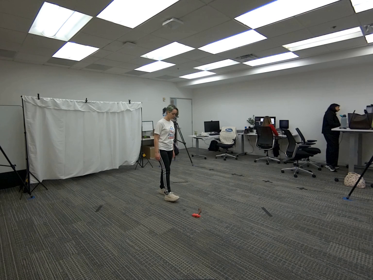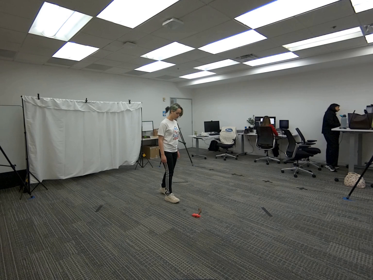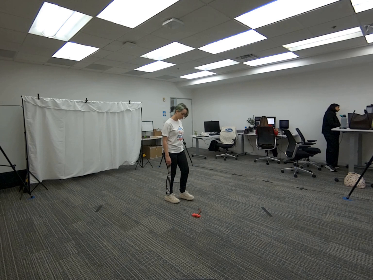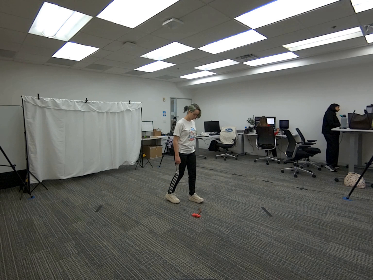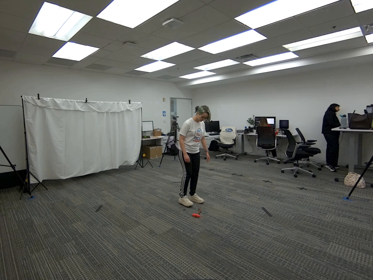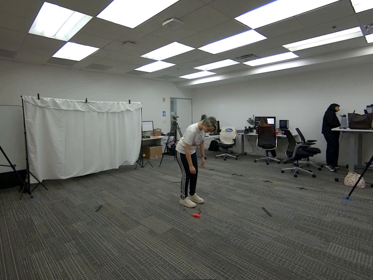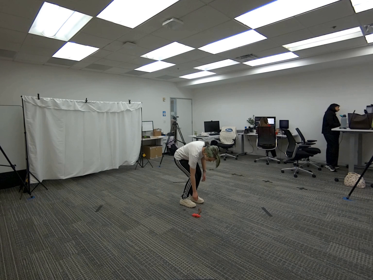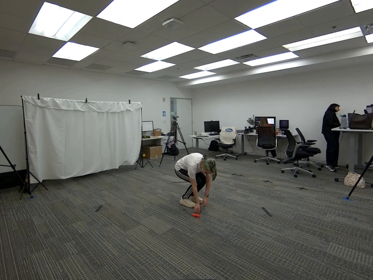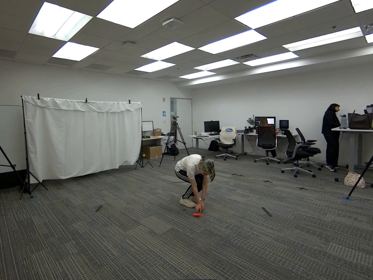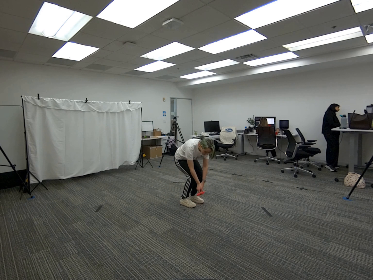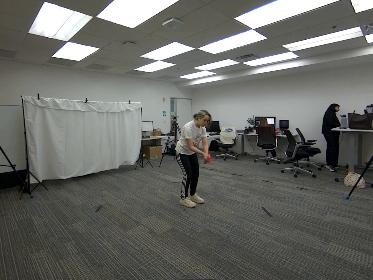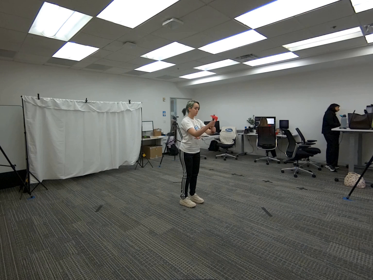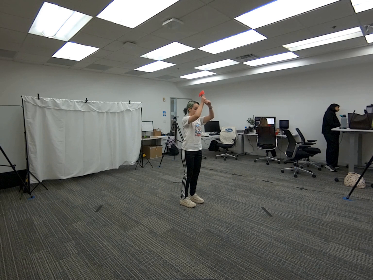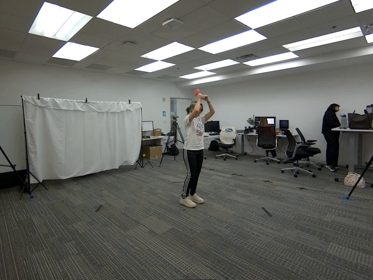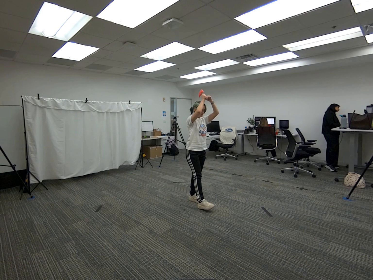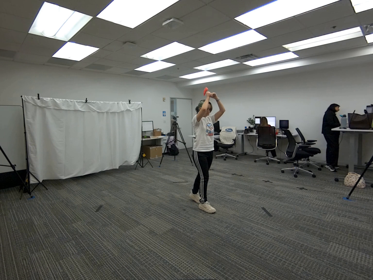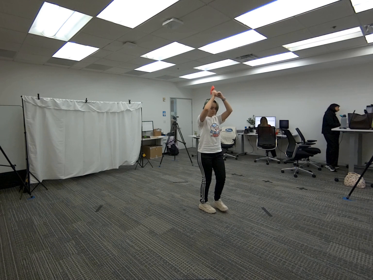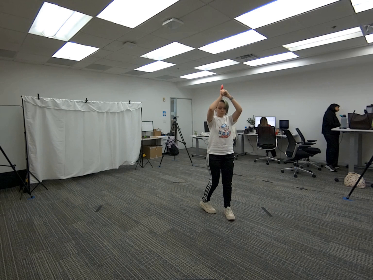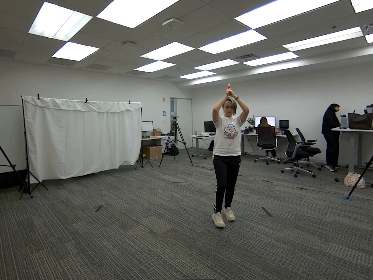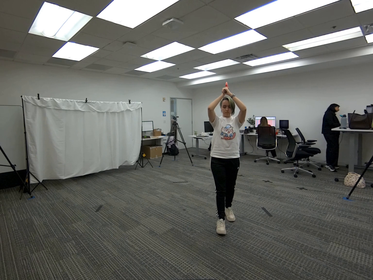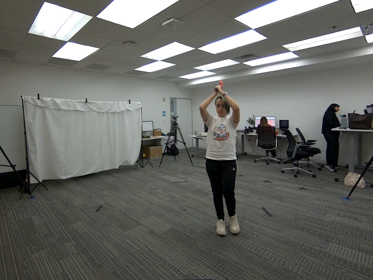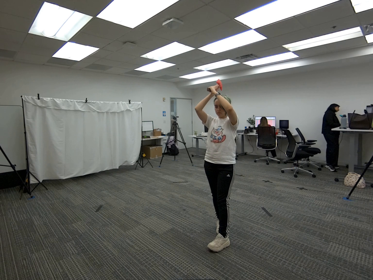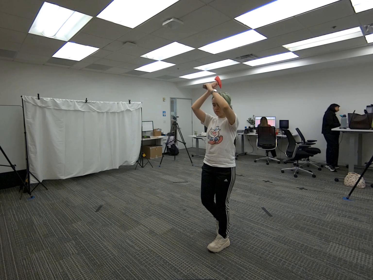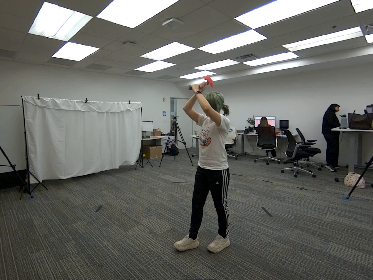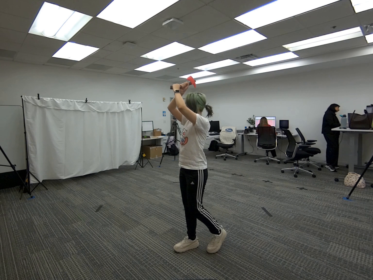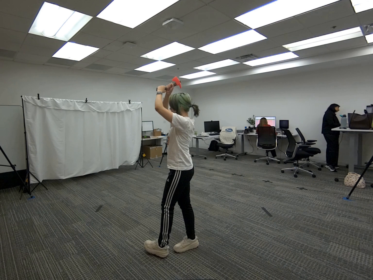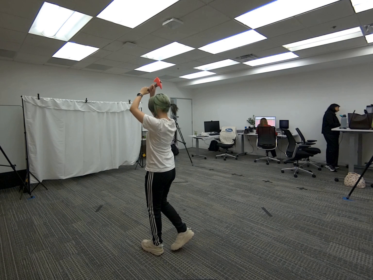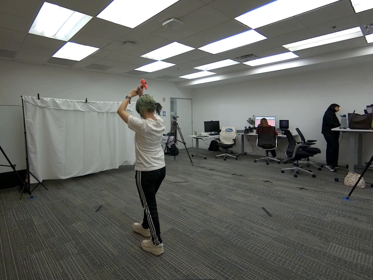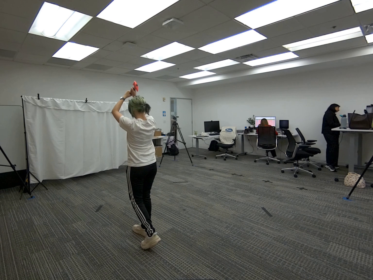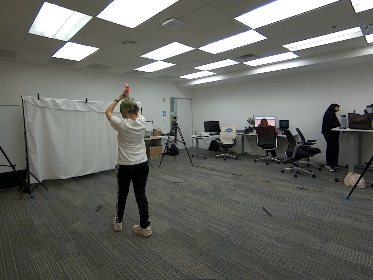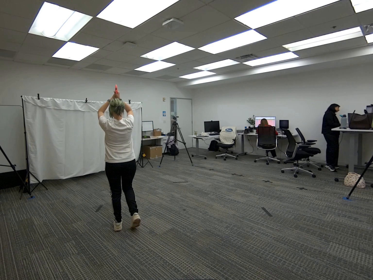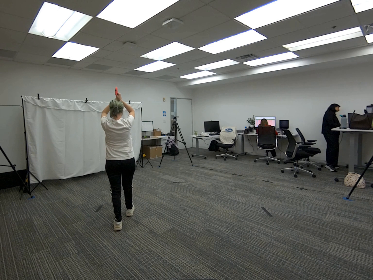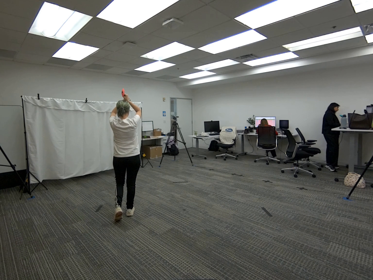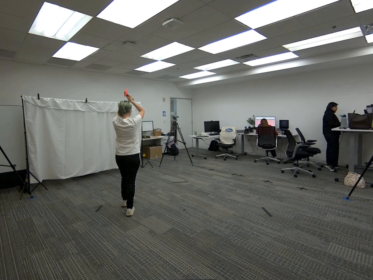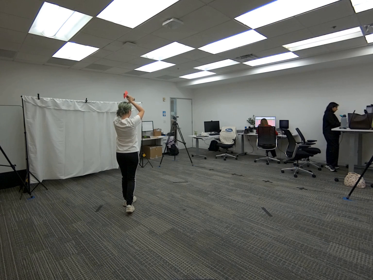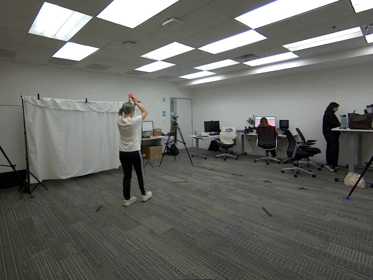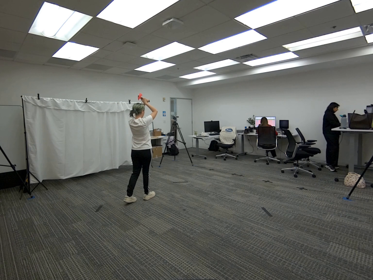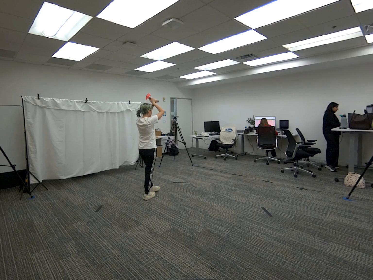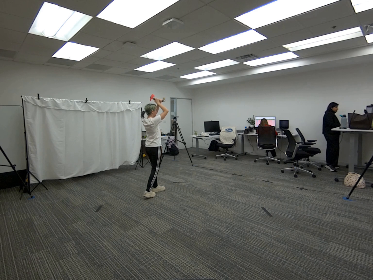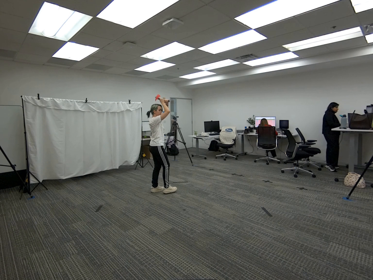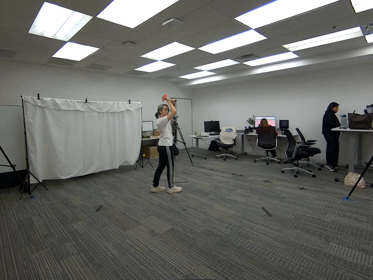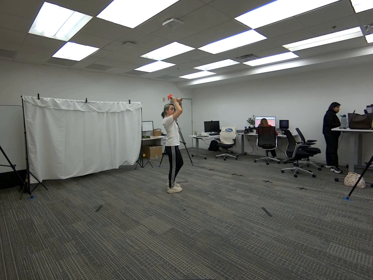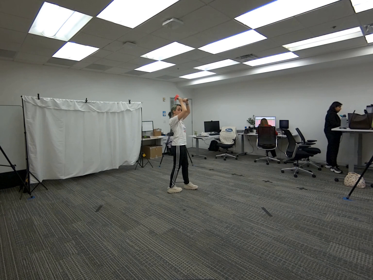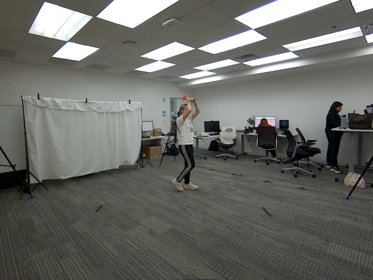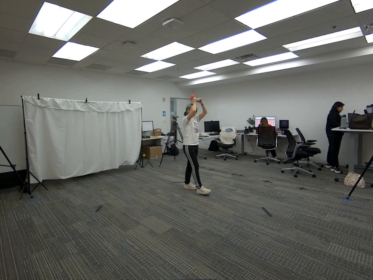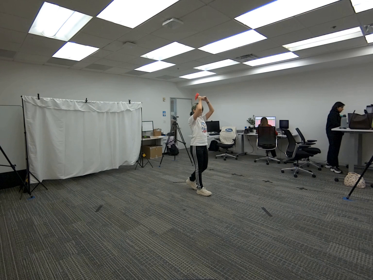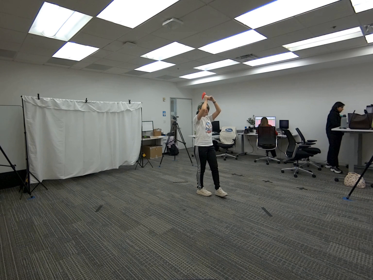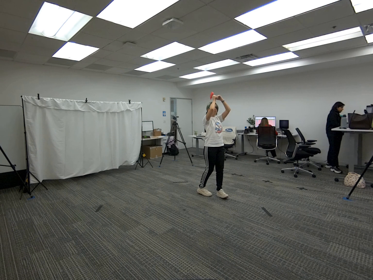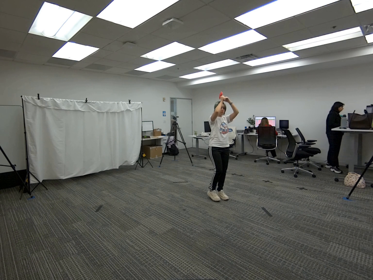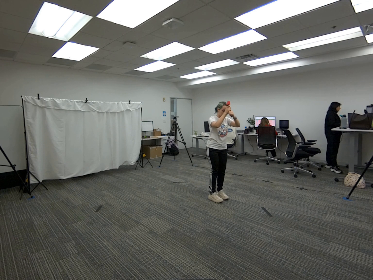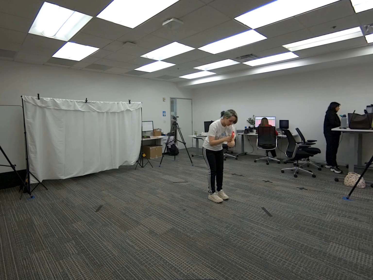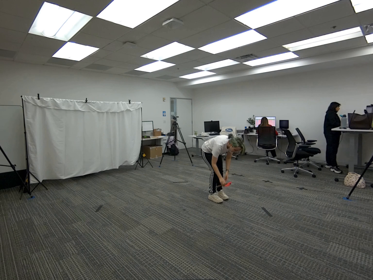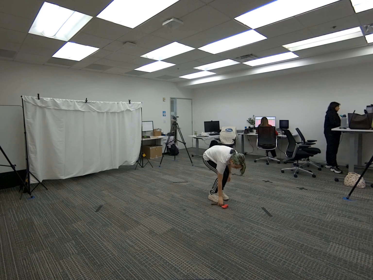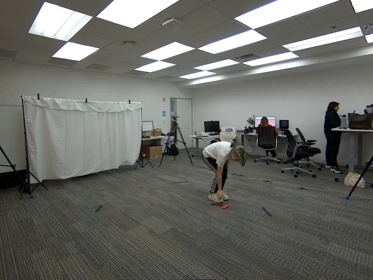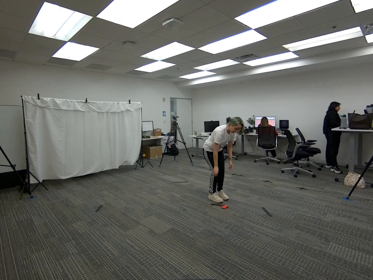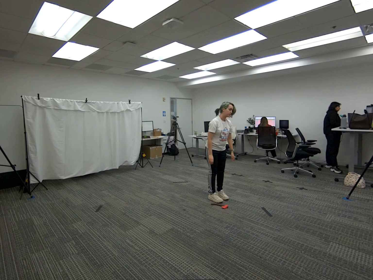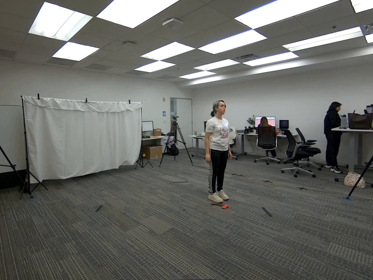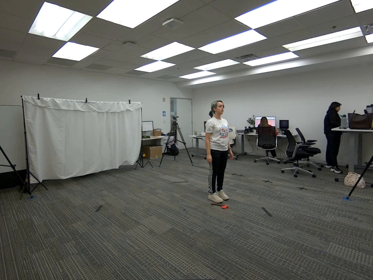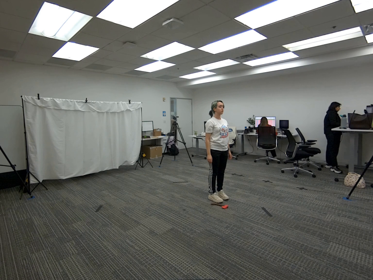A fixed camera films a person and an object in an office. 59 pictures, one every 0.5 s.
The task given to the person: Walk to the hatchet on the ground and bend down to pick it up with both hands. Raise the hatchet above your head and hold it while you walk around. Continue walking with the hatchet raised until the end of the scene. When you are finished, lower the hatchet and place it back on the ground.
